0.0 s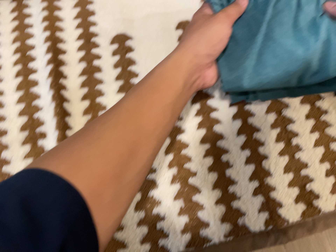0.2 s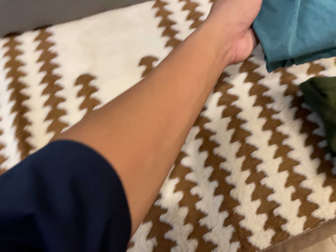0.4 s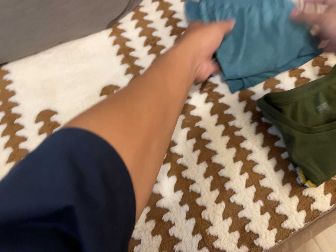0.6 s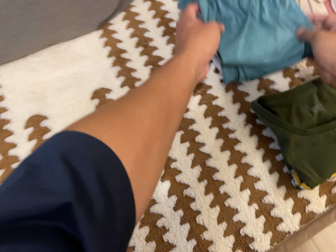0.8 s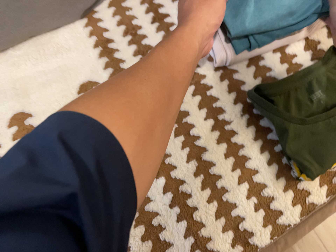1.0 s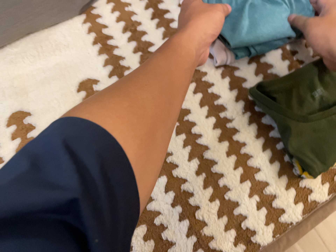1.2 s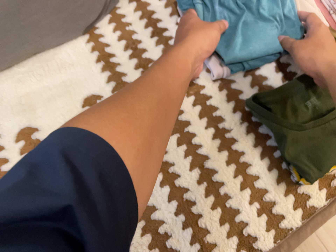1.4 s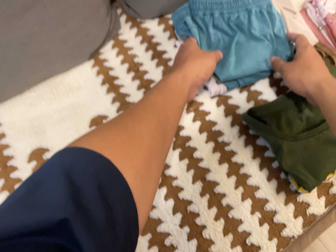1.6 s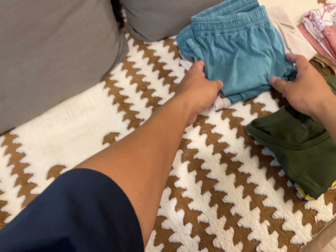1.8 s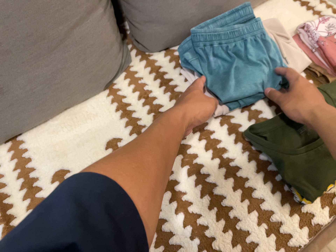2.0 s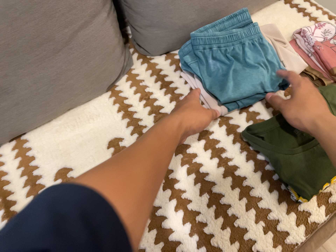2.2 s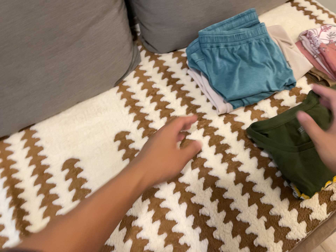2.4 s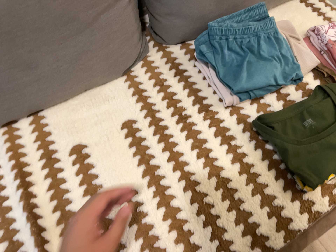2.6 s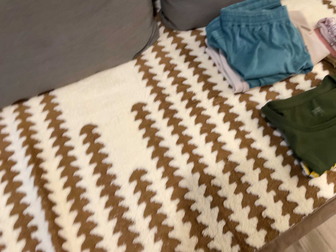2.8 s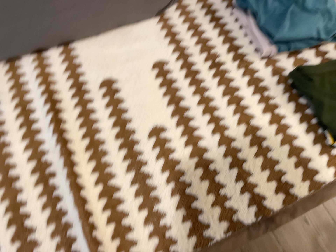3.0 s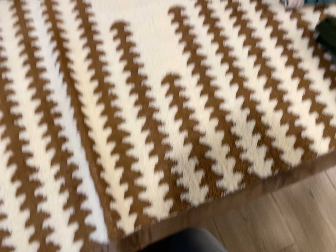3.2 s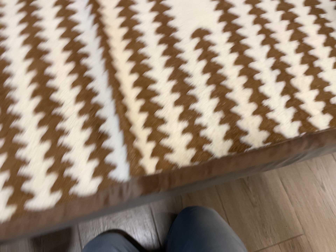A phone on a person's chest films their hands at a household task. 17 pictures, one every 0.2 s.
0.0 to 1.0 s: The camera travels toward the top of its view and to its right, about 12 cm, so close, fixed things drift downward. It rolls about its line of sight by about 15 degrees, and the scene rotates counterclockwise.
1.0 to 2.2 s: The camera travels backward, about 12 cm, so what stands in front gets smaller. Its aim tips toward the top of its view by about 15 degrees, and the scene shifts downward.
2.2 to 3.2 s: The camera travels toward the bottom of its view and to its left, about 28 cm, so close, fixed things drift upward. Its aim tips toward the bottom of its view by about 10 degrees, and the scene shifts upward. It rolls about its line of sight by about 15 degrees, and the scene rotates clockwise.
The film runs forward here.
